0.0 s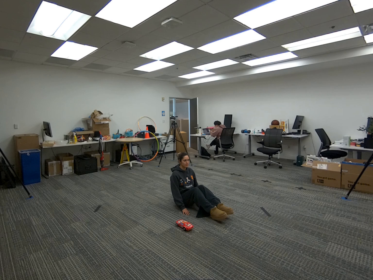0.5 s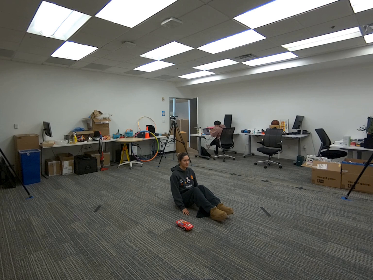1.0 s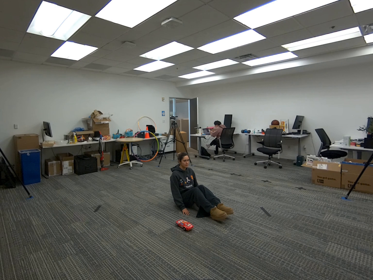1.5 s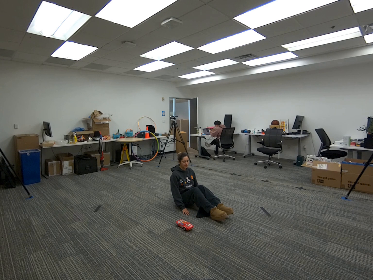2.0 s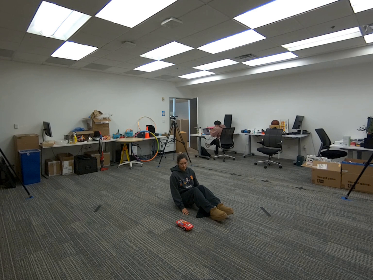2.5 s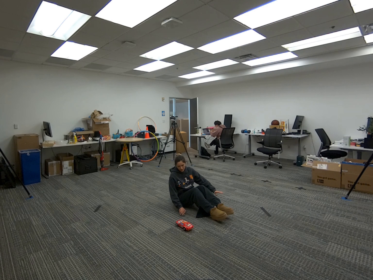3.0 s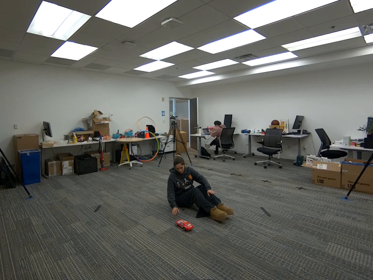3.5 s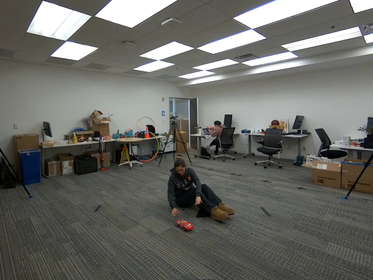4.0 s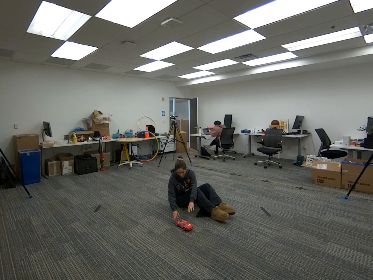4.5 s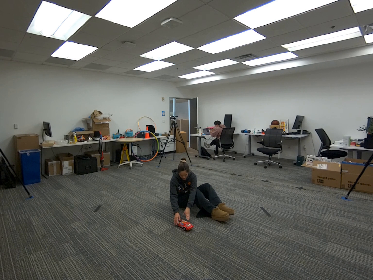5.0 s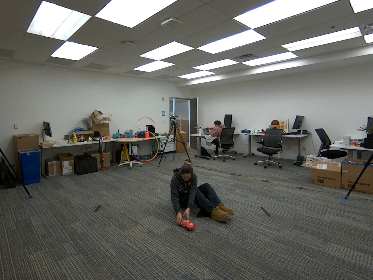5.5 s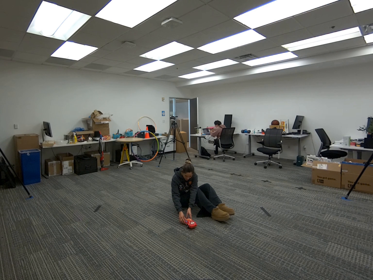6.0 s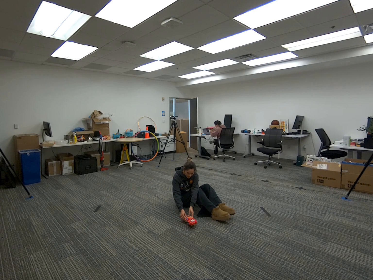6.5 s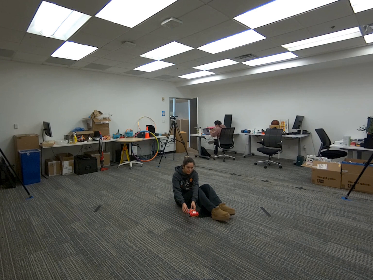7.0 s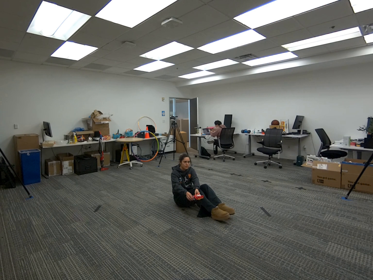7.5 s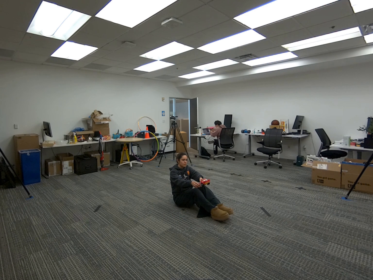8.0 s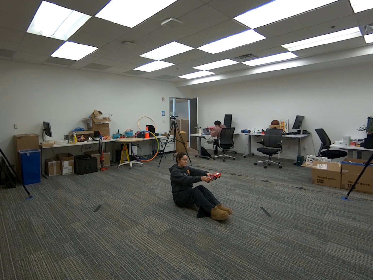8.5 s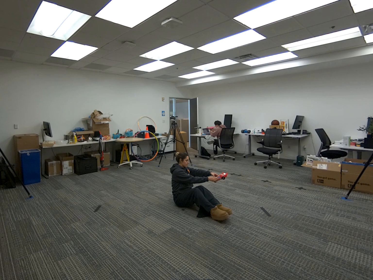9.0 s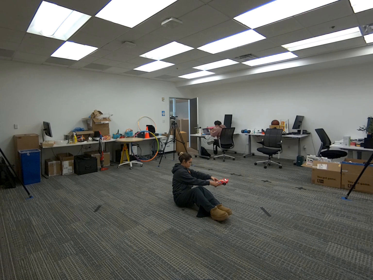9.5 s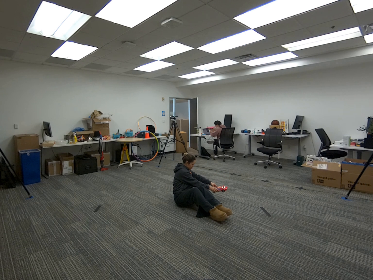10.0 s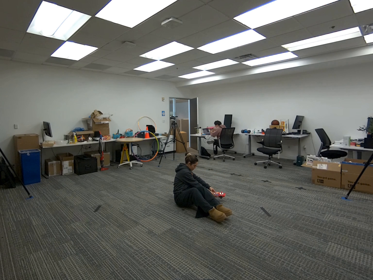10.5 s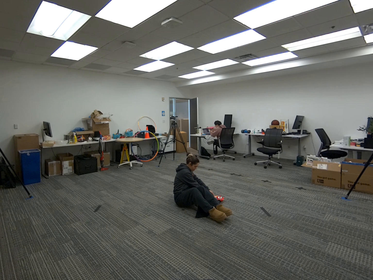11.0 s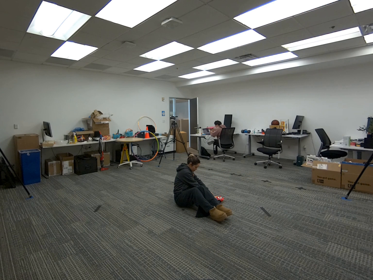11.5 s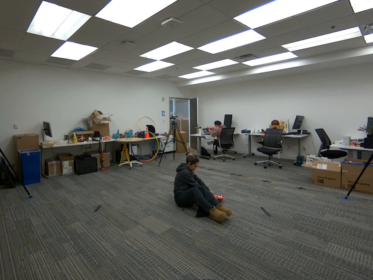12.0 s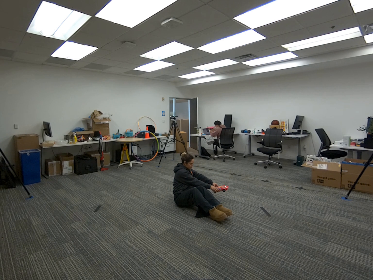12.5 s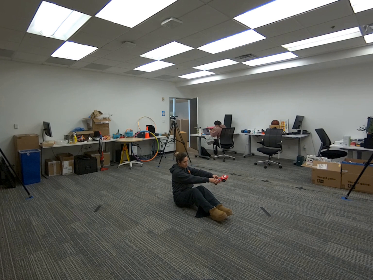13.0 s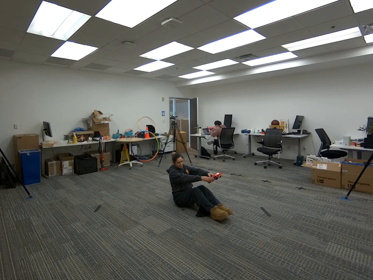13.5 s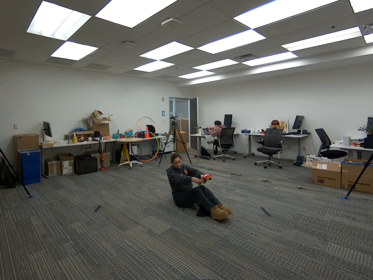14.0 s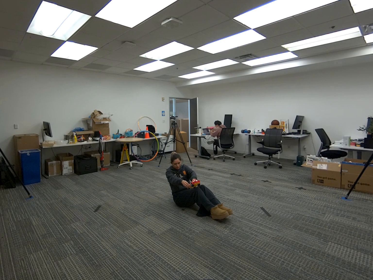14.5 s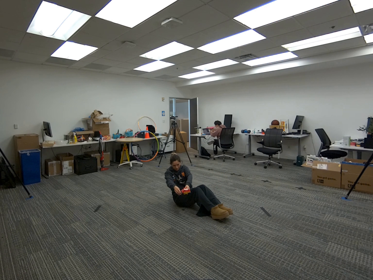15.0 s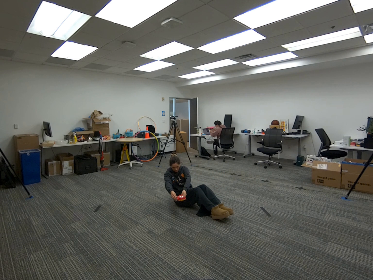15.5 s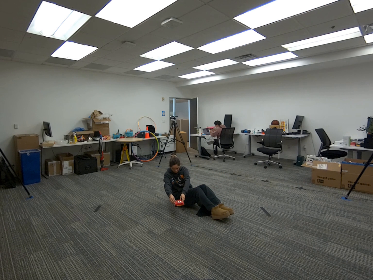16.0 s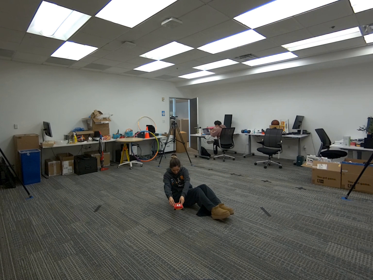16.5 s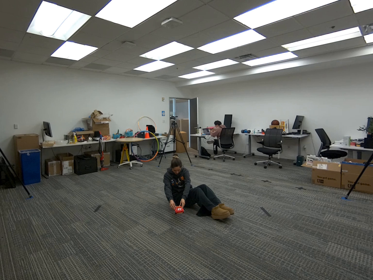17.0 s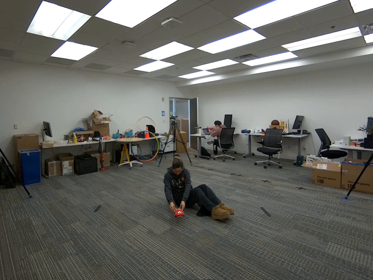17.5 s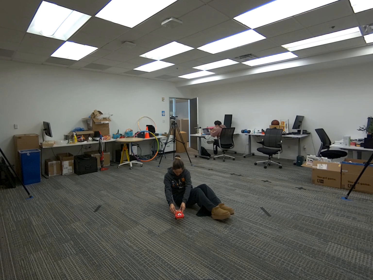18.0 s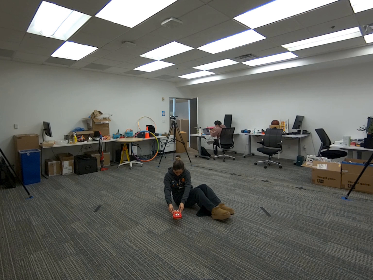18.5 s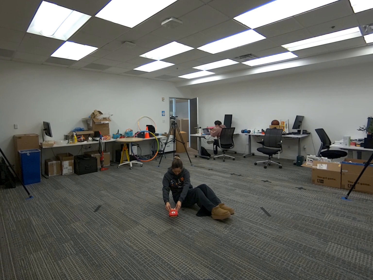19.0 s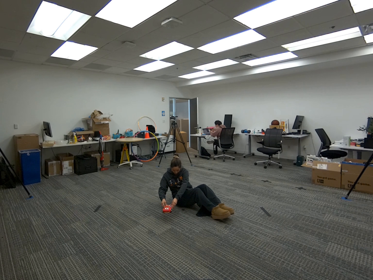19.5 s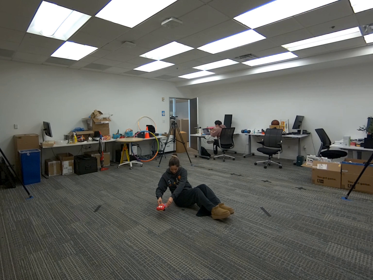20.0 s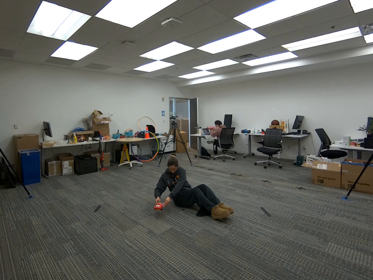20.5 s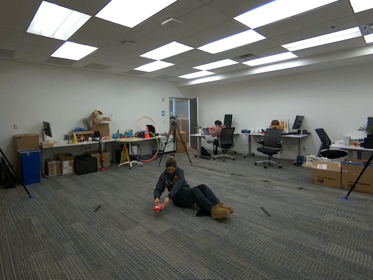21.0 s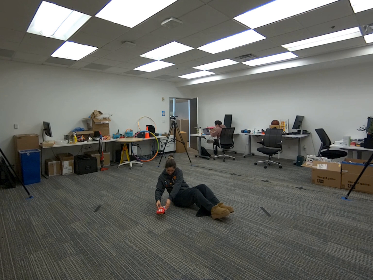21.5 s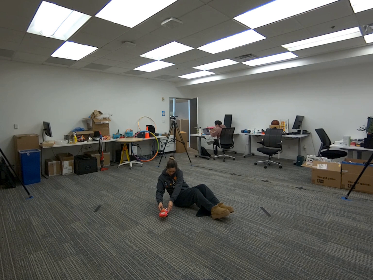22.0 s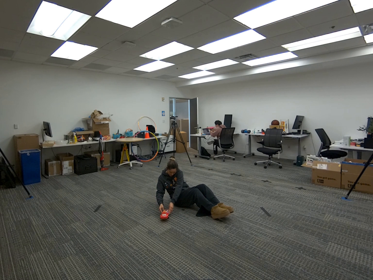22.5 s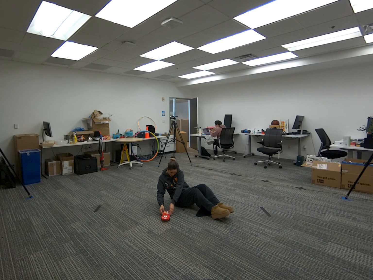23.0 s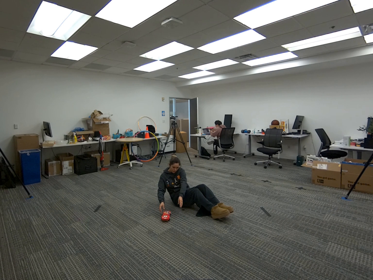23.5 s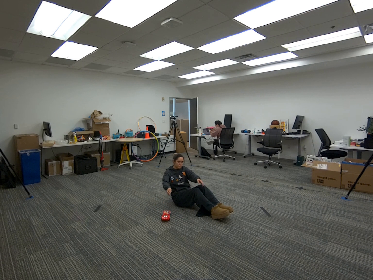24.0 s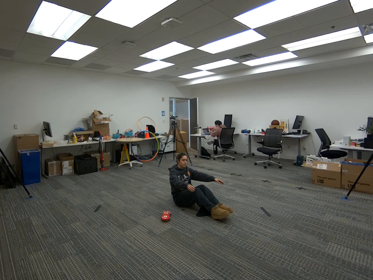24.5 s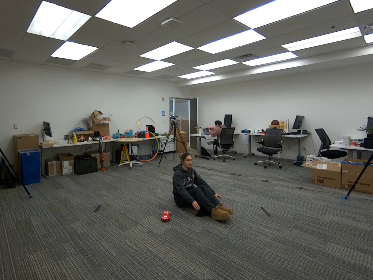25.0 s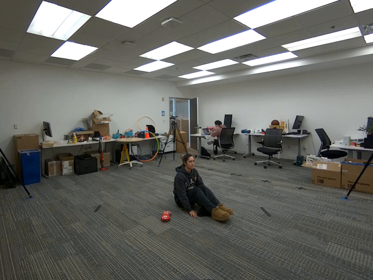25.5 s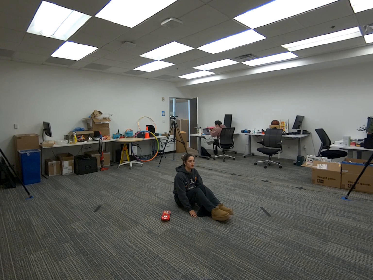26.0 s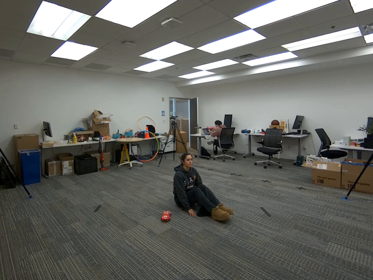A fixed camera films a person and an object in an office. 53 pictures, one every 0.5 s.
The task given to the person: Start with you already sitting on ground, reach over to pick up the car on the ground with both hands, bring it over your legs and put the car on your other side. Then reach back to pick up the car with both hands and bring it to your other side.
